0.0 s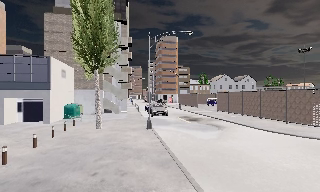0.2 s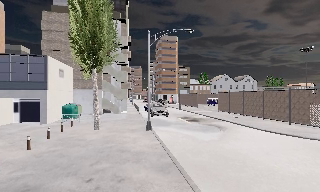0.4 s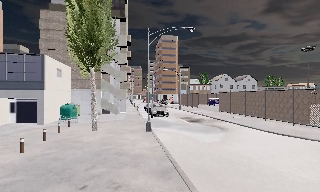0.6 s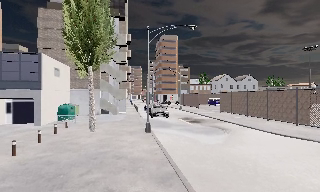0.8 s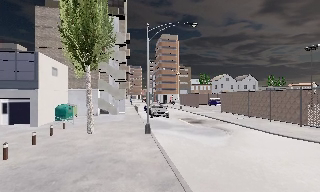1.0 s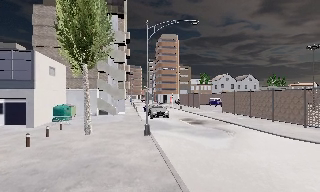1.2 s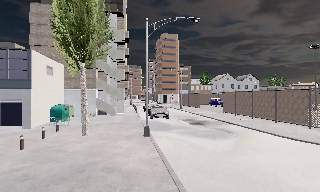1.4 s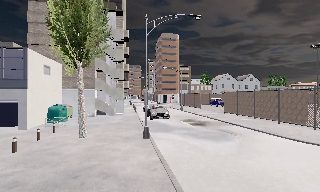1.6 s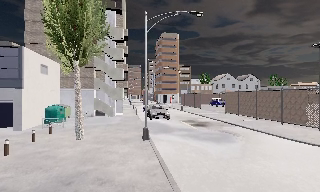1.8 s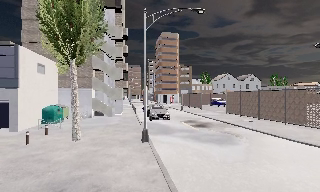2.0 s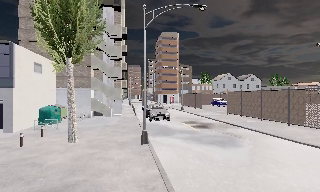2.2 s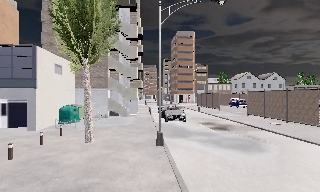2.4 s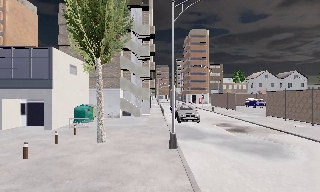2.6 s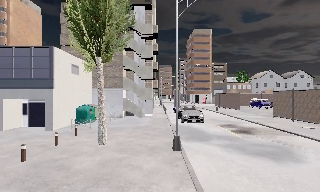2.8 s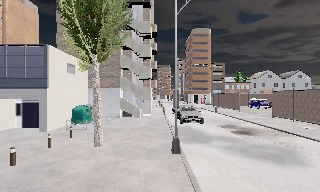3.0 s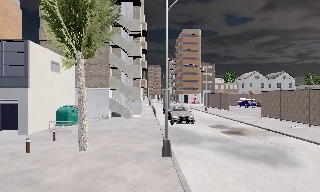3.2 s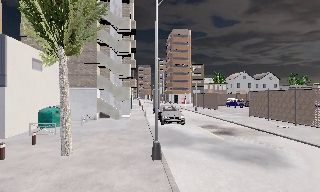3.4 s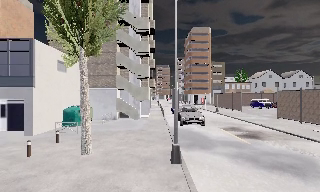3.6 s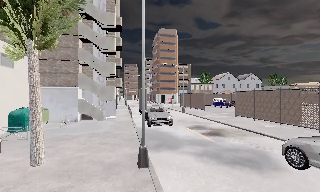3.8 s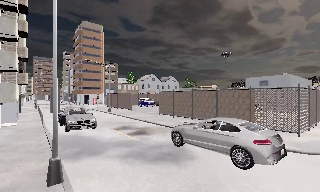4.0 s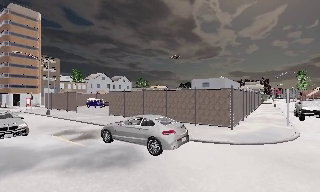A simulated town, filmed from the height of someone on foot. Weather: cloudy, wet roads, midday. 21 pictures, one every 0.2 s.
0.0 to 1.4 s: The camera travels forward, about 2.5 m, so what stands in front looms larger.
1.4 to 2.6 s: The camera pans to its left, which is counterclockwise from overhead, by about 10 degrees. It travels forward, about 2 m, so what stands in front looms larger.
2.6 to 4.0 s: The scene slides to the left, as the camera pans about 55 degrees to its right. It travels forward, about 2 m.
The film runs forward here.
